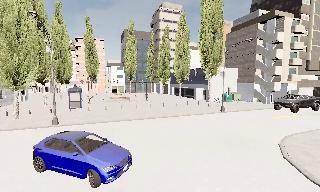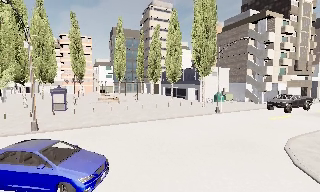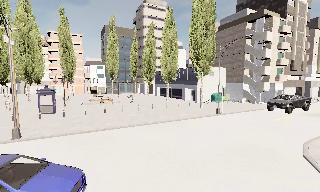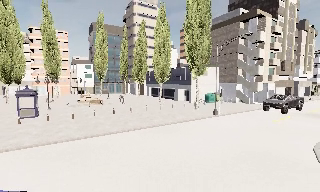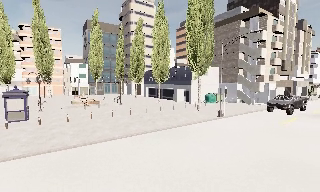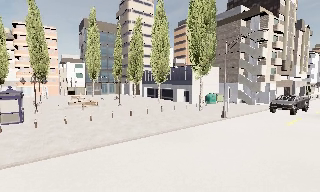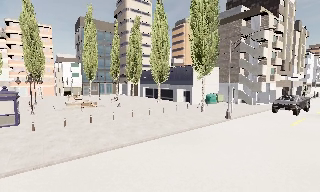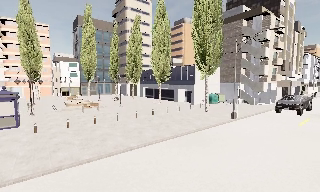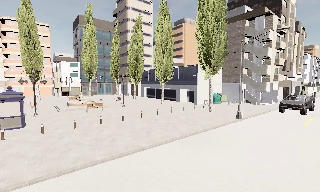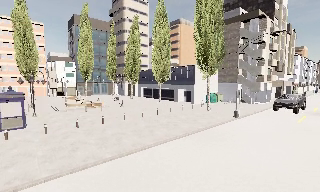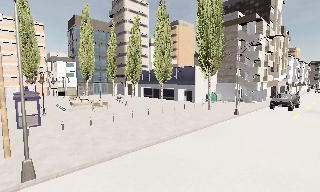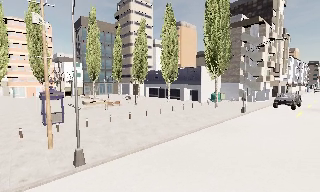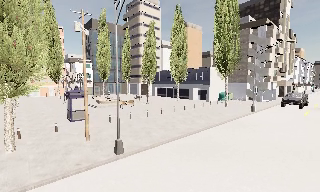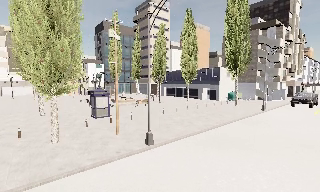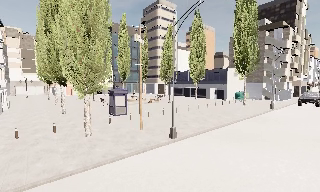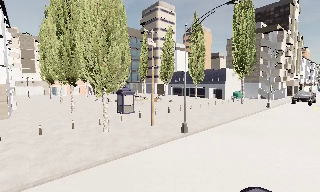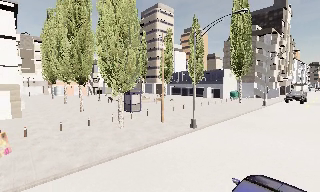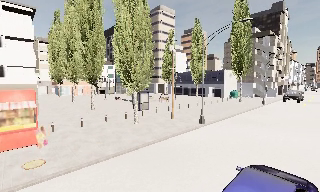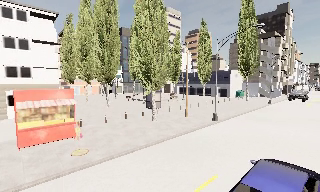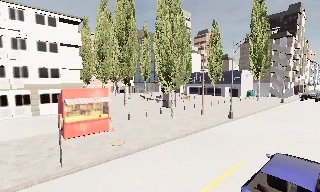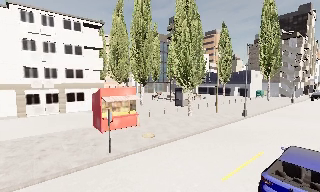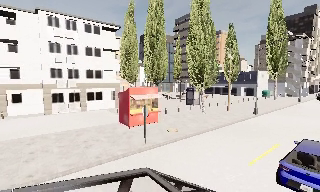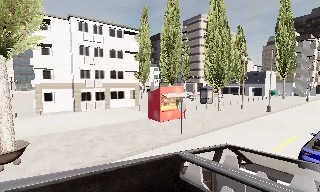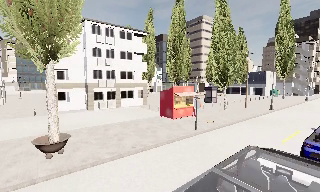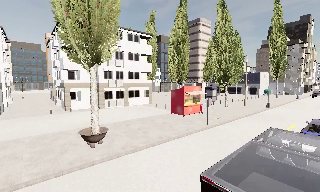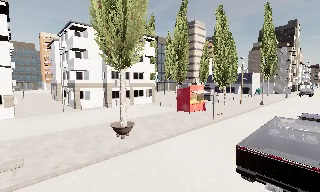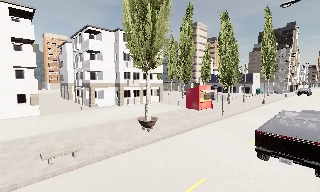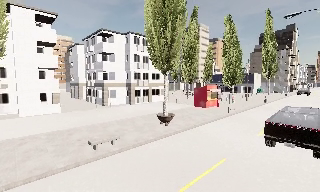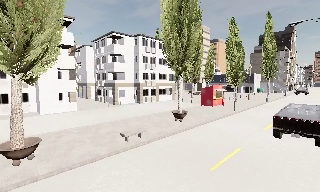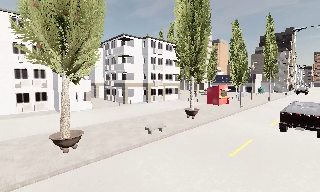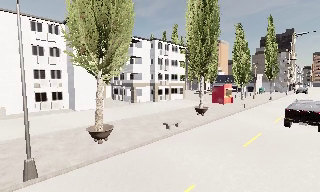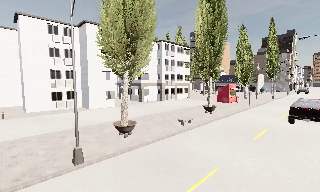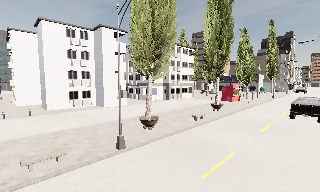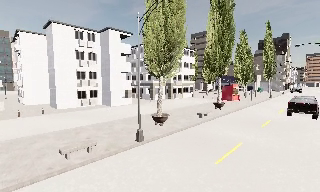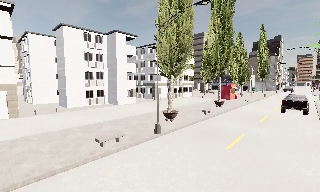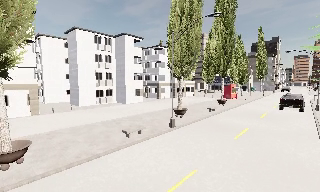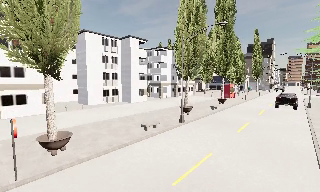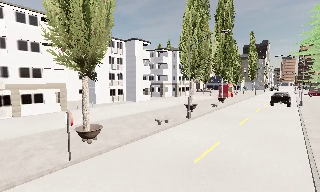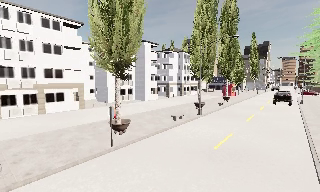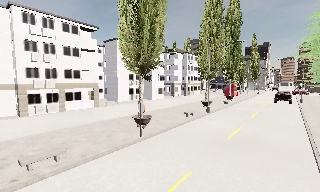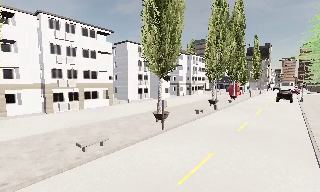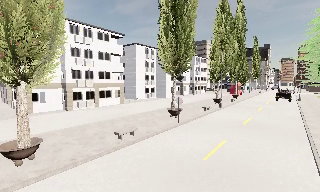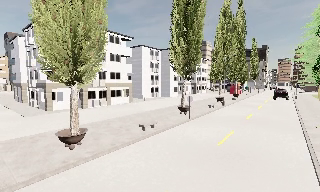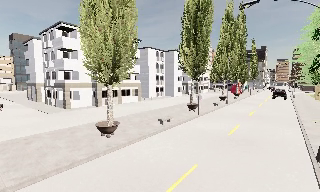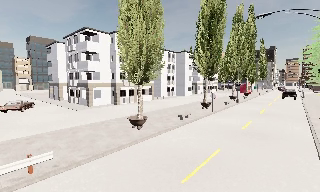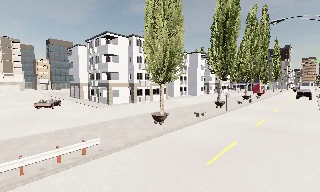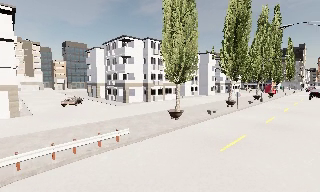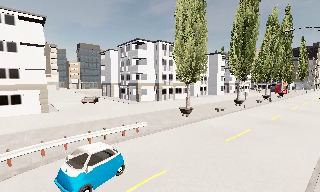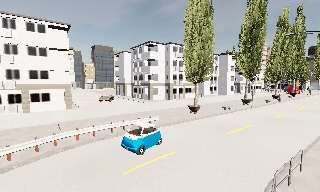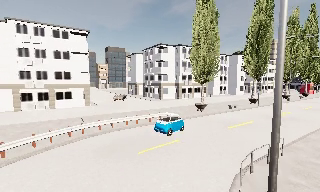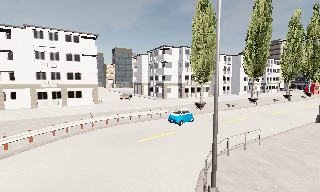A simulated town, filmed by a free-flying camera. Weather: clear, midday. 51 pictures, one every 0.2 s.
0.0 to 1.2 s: The camera pans to its right, which is clockwise from overhead, by about 15 degrees. It travels forward and to its left, about 7 m, so what stands in front looms larger.
1.2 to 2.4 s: The camera travels to its left and backward, about 7 m, so close, fixed things drift to the right. It gains speed.
2.4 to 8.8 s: The camera travels to its left and backward, about 65 m, so close, fixed things drift to the right.
8.8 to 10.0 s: The camera pans to its left, which is counterclockwise from overhead, by about 20 degrees. It travels backward, about 10 m, so what stands in front gets smaller.
The film runs backward here.
